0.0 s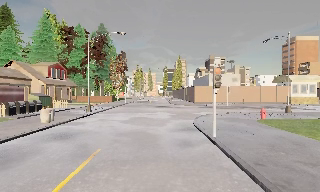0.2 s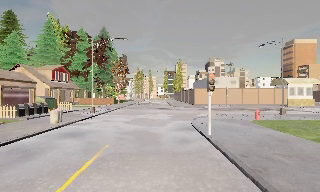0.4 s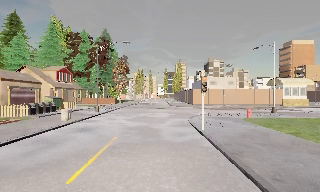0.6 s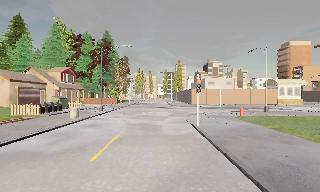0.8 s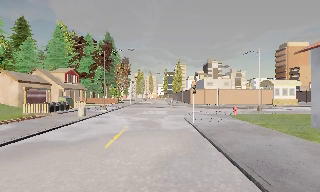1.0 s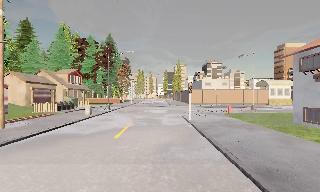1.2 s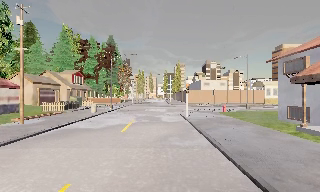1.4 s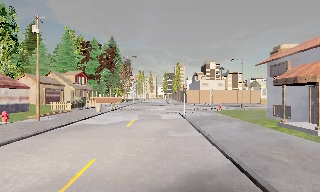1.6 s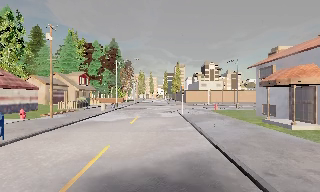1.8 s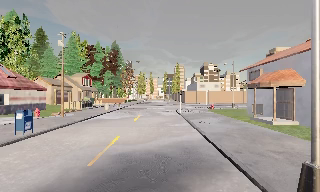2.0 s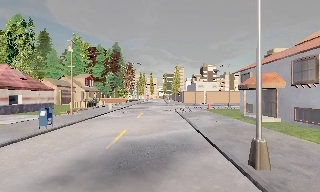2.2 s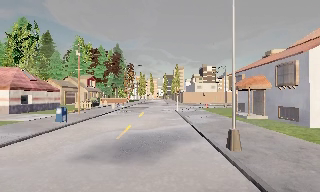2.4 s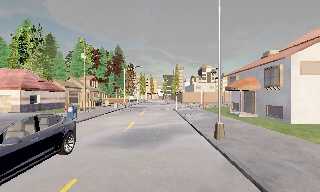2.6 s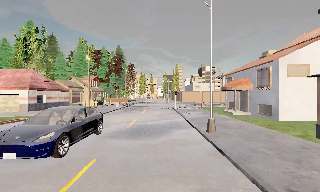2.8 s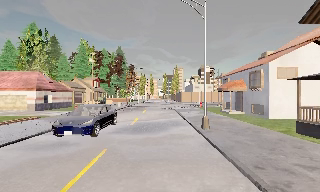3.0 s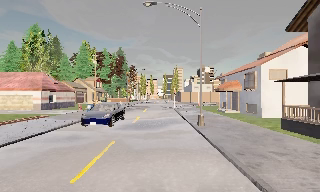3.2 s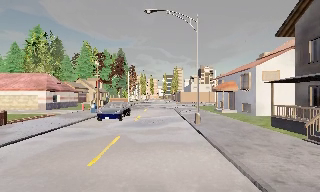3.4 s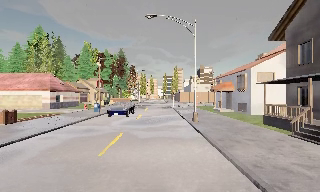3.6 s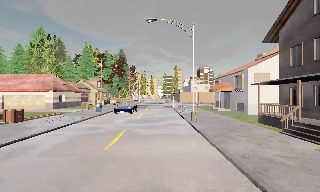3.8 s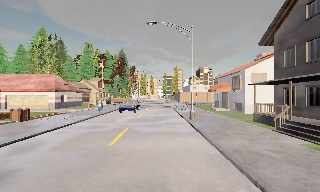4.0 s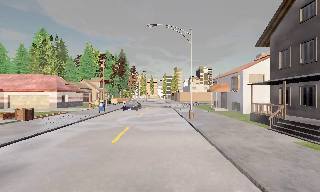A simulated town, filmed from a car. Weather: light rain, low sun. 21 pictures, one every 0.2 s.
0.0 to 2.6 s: The camera travels backward, about 17 m, so what stands in front gets smaller.
2.6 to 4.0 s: The camera travels backward, about 5 m, so what stands in front gets smaller. It loses speed.
The film runs backward here.
